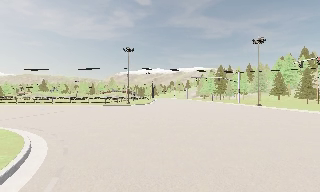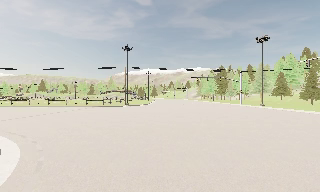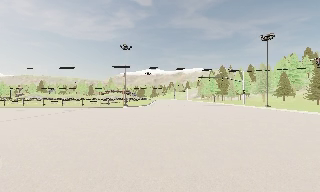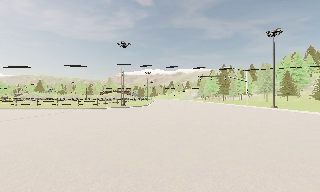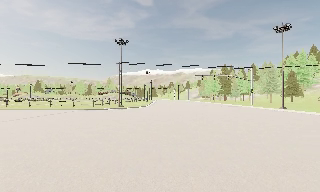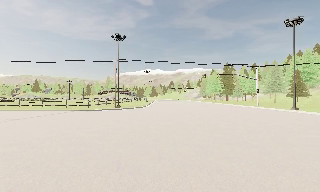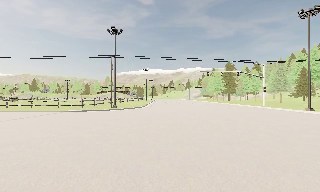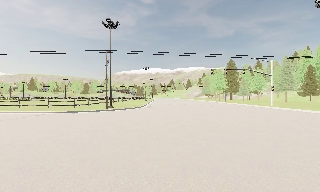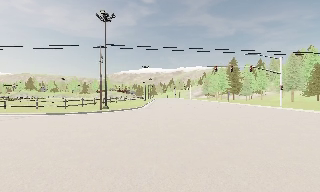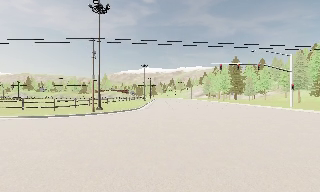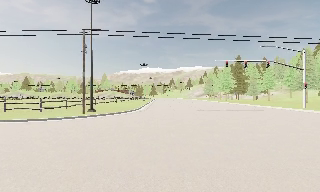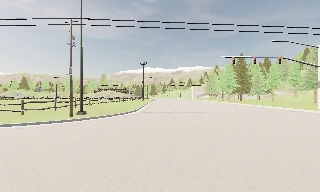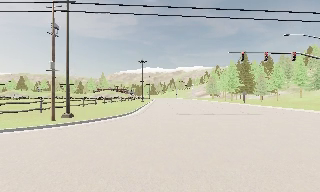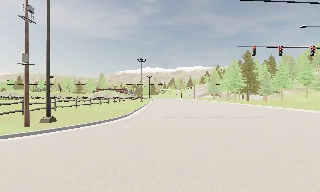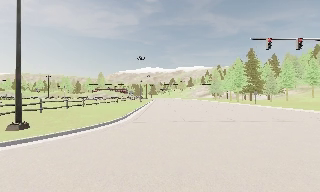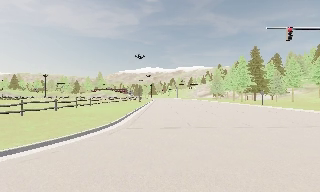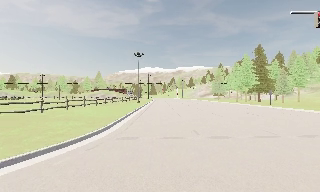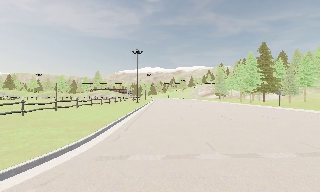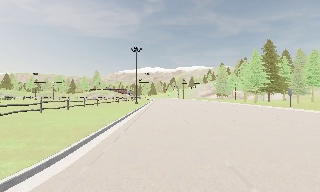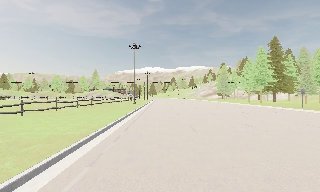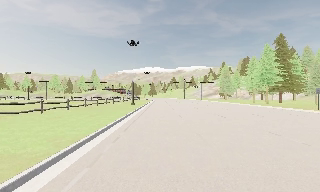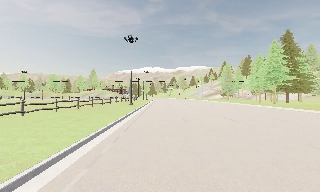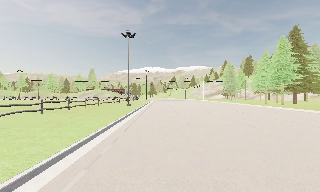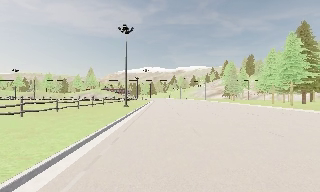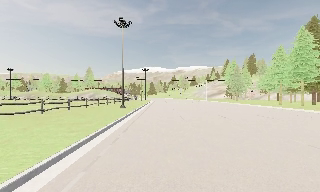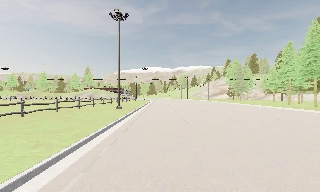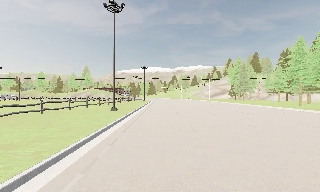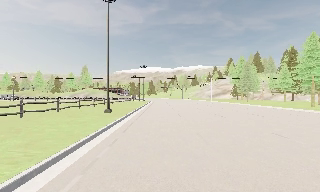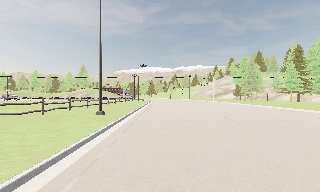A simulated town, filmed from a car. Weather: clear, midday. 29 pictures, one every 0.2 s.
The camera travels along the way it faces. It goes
forward.
0.0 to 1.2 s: The camera travels forward, about 10 m, so what stands in front looms larger. It gains speed.
1.2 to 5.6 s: The camera travels forward, about 45 m, so what stands in front looms larger.
The film runs forward here.
